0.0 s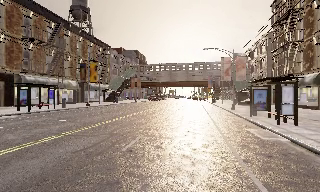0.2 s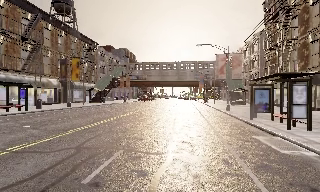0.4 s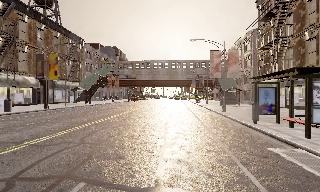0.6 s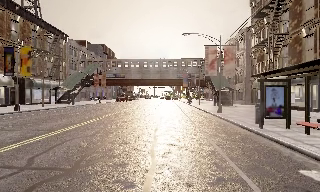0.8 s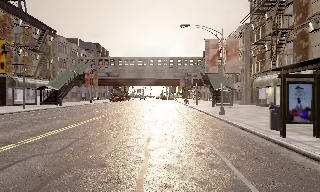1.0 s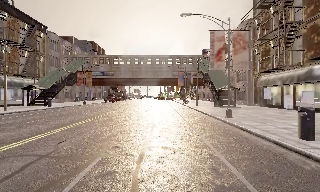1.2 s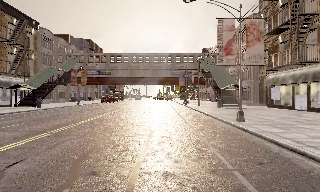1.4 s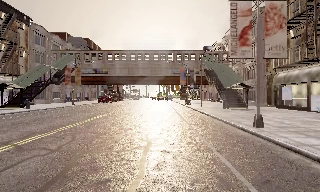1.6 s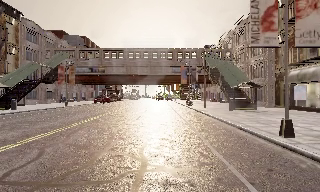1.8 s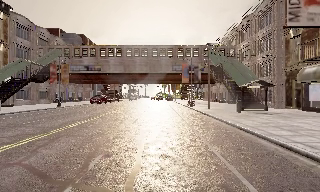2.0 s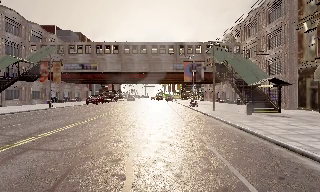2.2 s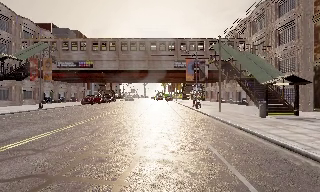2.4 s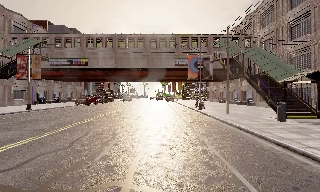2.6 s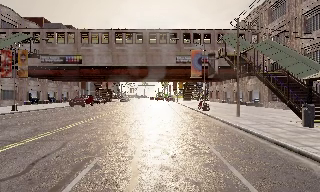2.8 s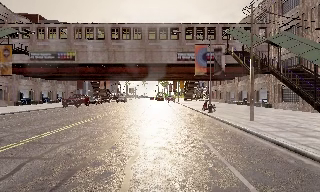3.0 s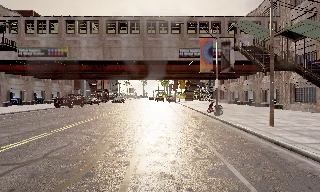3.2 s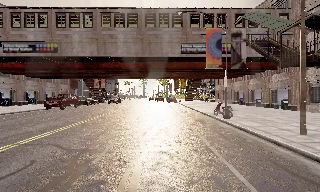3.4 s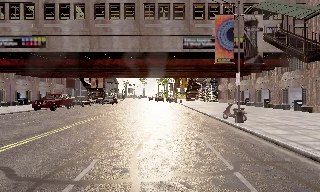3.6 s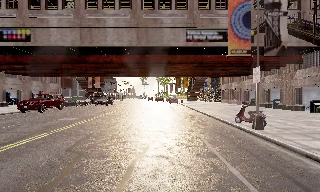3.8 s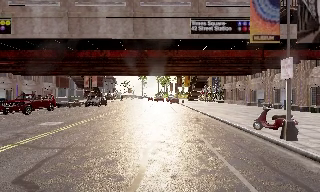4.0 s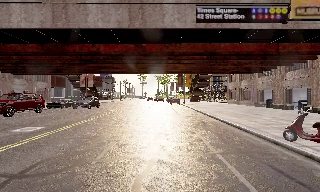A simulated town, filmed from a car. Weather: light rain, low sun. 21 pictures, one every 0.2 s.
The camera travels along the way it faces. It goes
forward.
0.0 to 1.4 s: The camera pans to its right, which is clockwise from overhead, by about 10 degrees. It travels forward, about 13 m, so what stands in front looms larger.
1.4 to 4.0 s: The camera travels forward, about 25 m, so what stands in front looms larger.
The film runs forward here.
